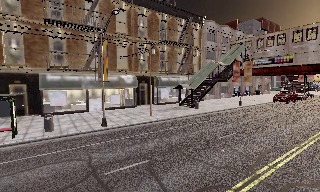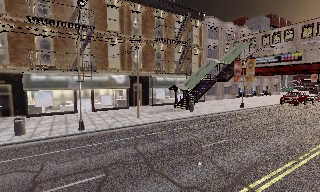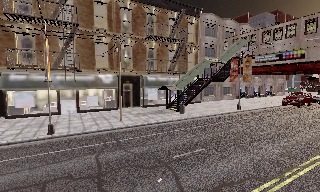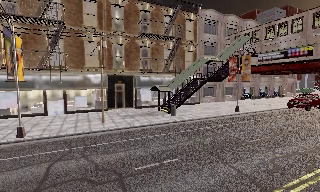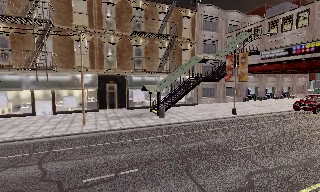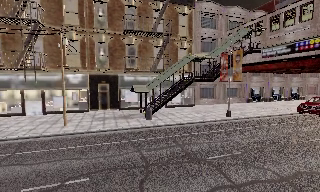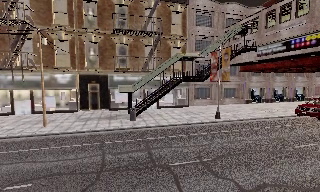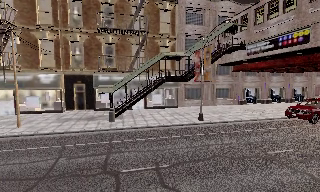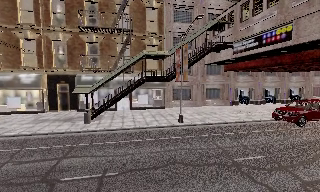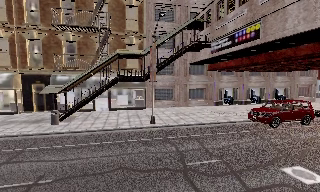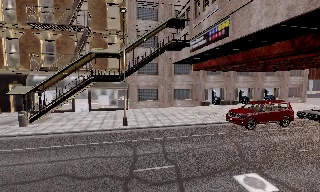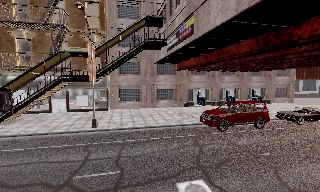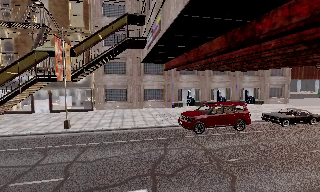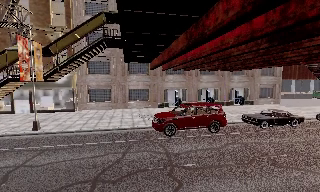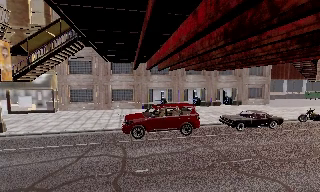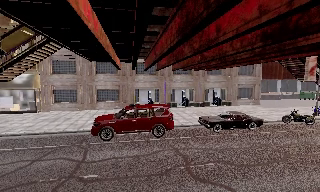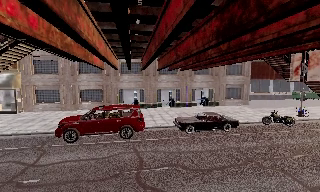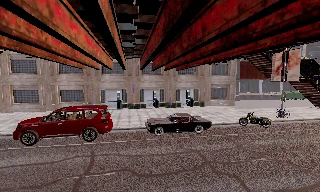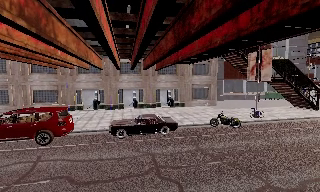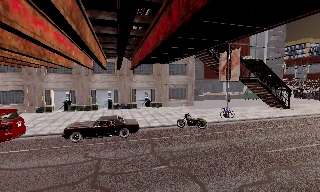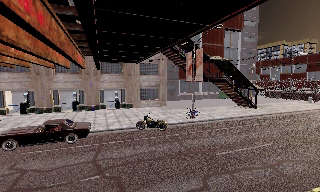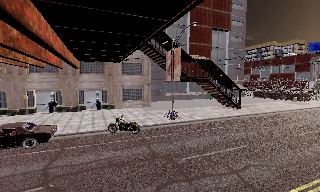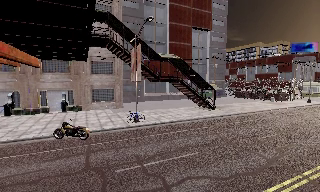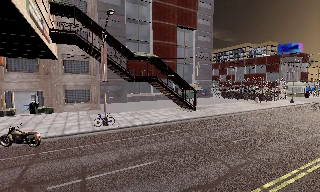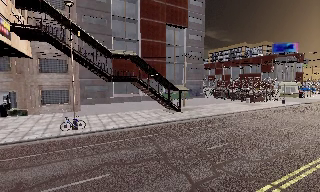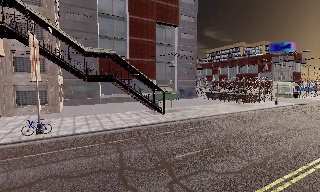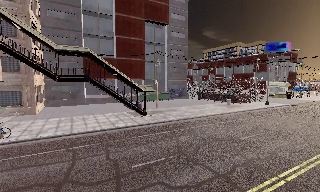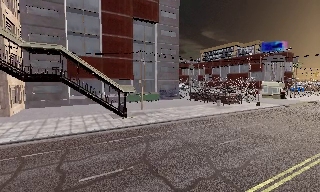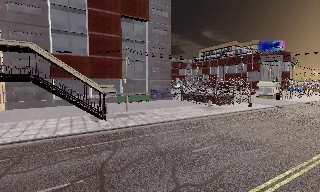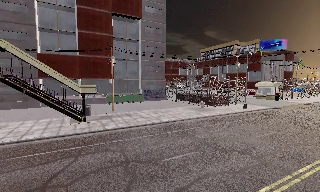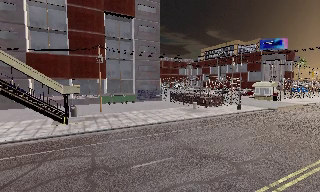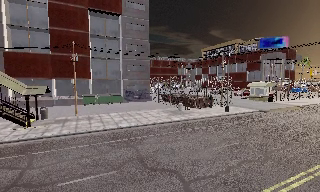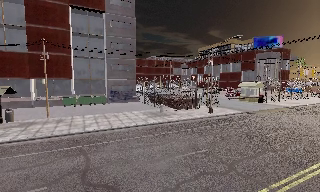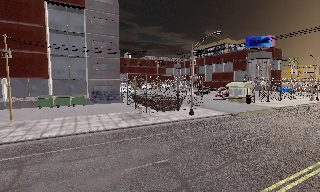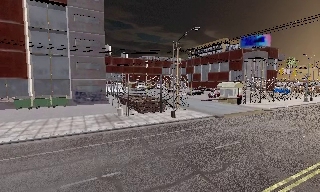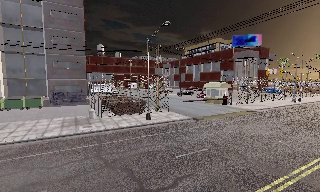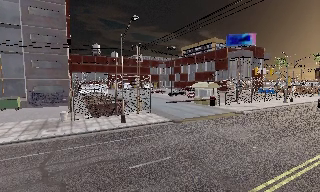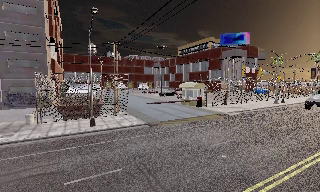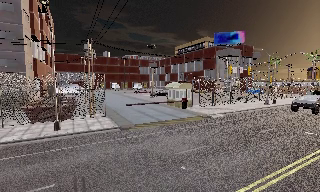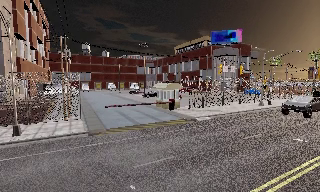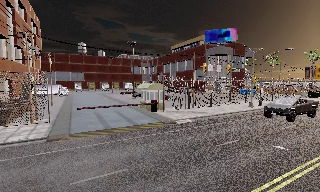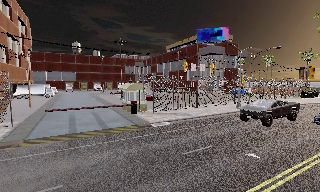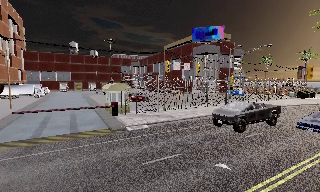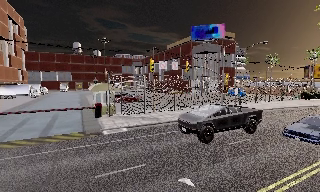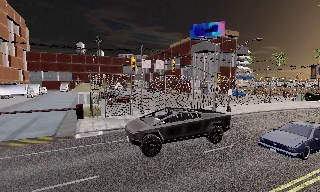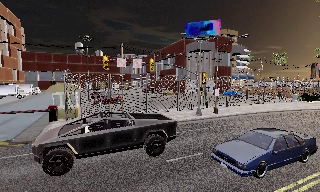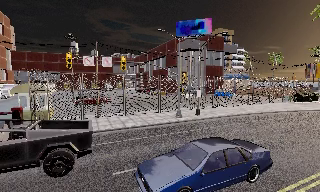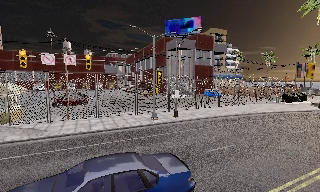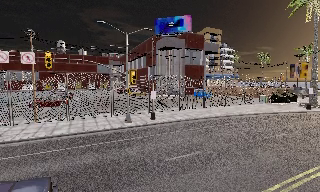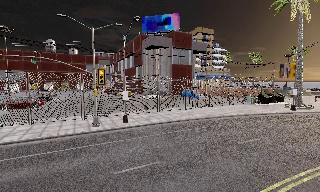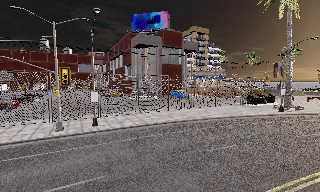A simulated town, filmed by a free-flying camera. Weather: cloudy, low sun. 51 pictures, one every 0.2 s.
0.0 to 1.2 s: The camera pans to its left, which is counterclockwise from overhead, by about 20 degrees. It travels to its right and forward, about 14 m, so close, fixed things drift to the left.
1.2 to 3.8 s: The camera travels to its right, about 30 m, so close, fixed things drift to the left.
3.8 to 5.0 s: The camera pans to its right, which is clockwise from overhead, by about 10 degrees. It travels to its right and forward, about 13 m, so close, fixed things drift to the left.
5.0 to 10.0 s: The camera travels to its right and forward, about 55 m, so close, fixed things drift to the left.
The film runs forward here.
